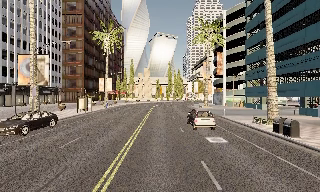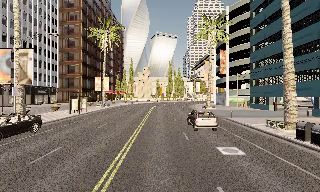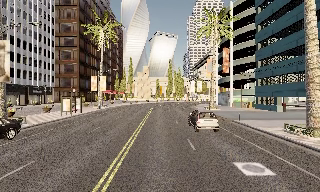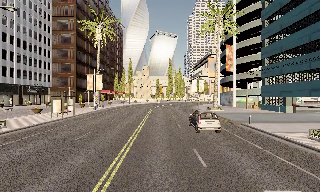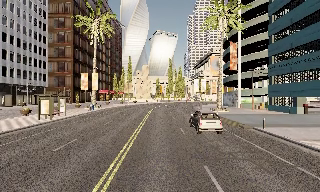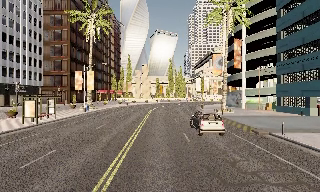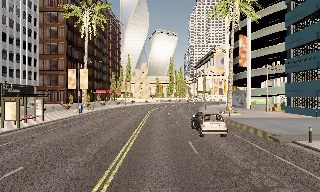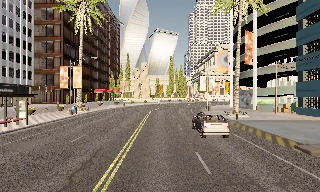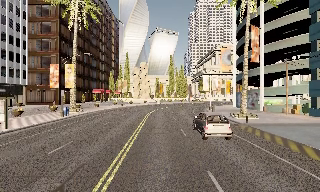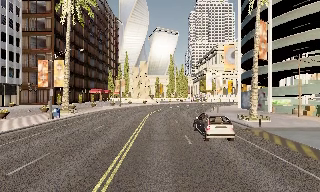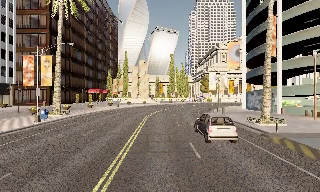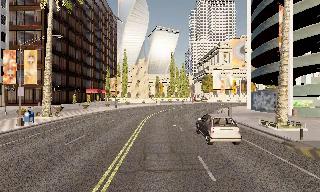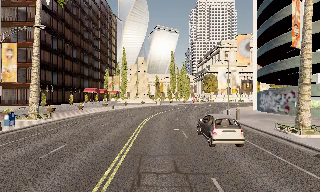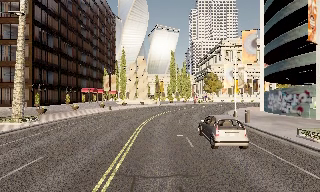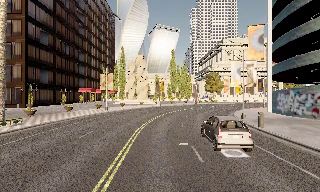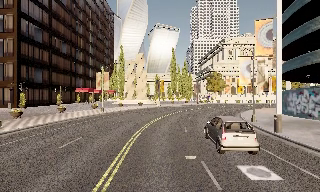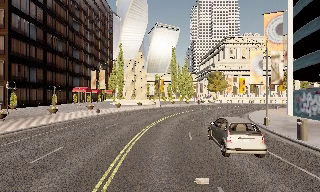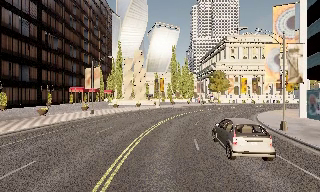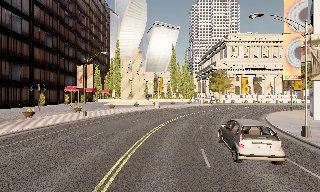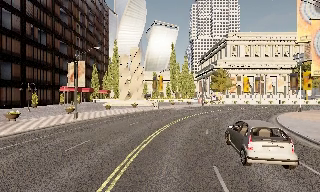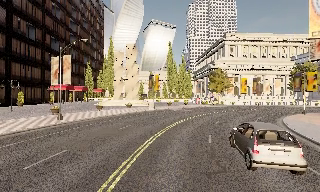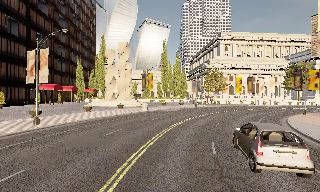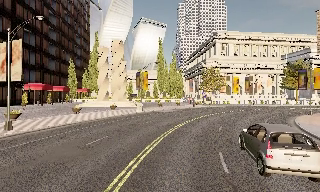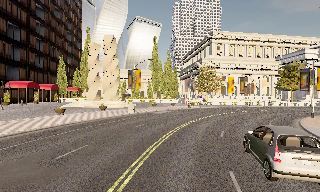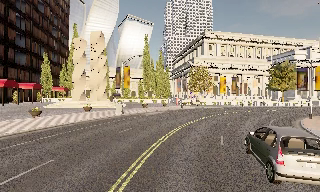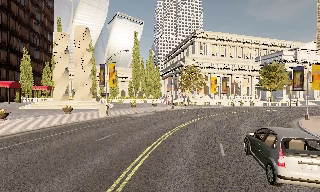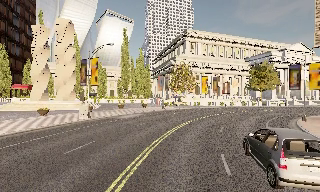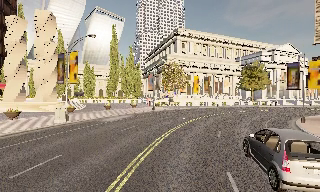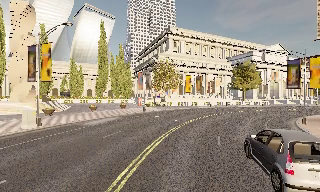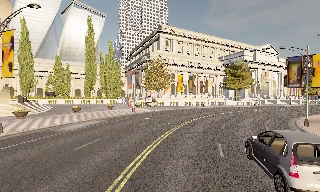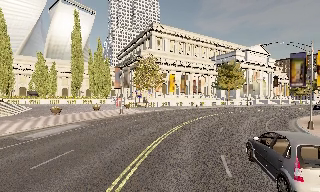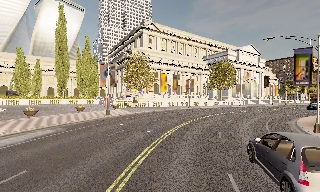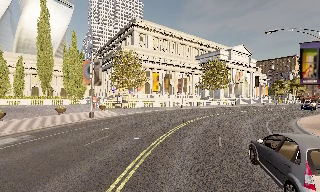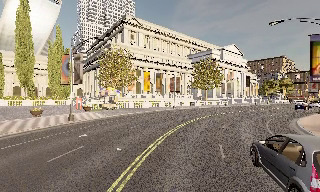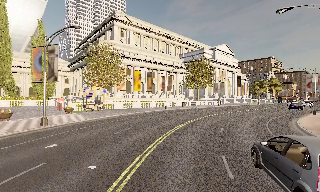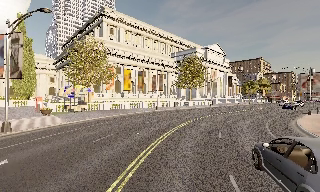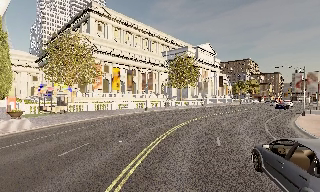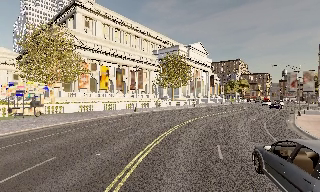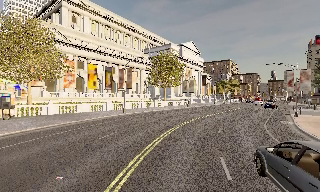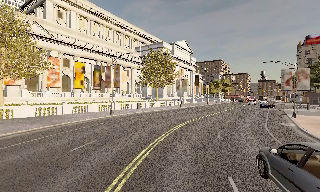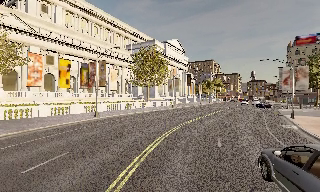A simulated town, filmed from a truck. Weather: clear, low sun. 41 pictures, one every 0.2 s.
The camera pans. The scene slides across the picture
to the left.
The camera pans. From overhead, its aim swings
clockwise.
0.0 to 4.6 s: The camera travels forward, about 45 m, so what stands in front looms larger.
4.6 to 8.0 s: The camera swings to its right by about 50 degrees, and the scene slides to the left. It travels forward, about 35 m.
The film runs forward here.
